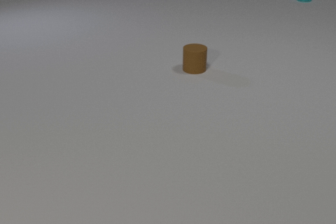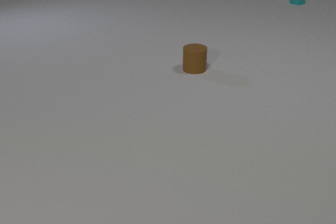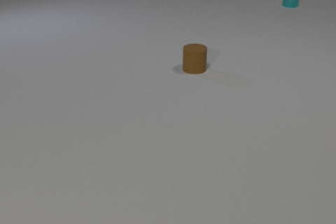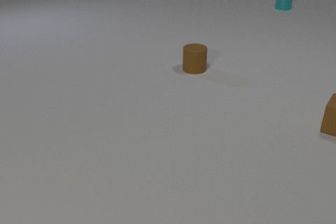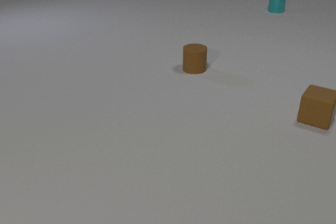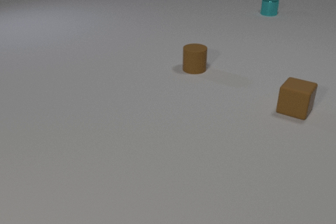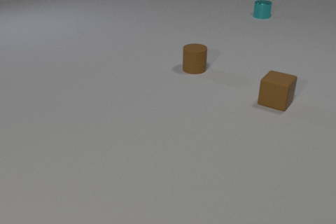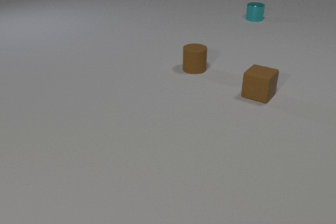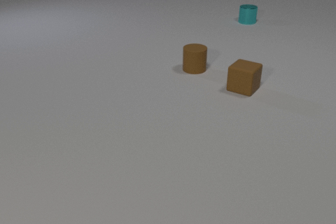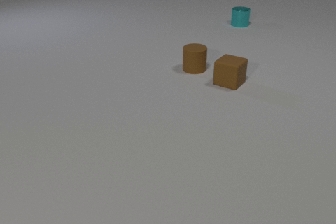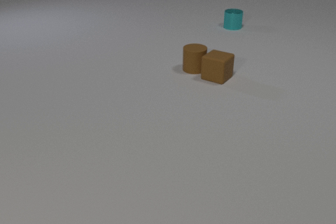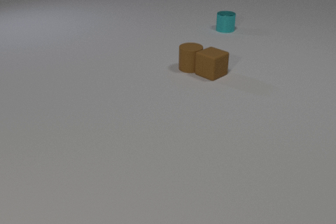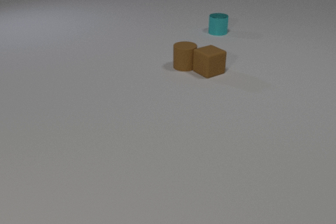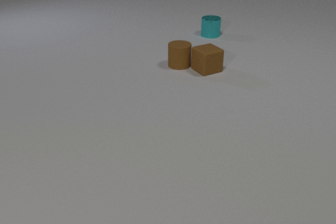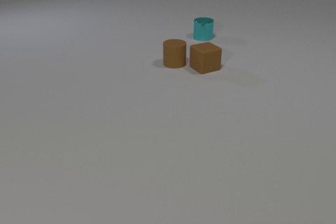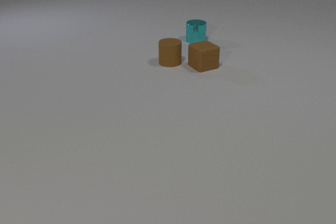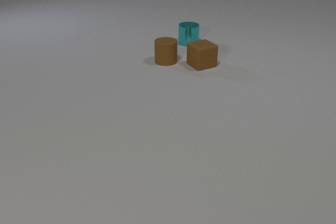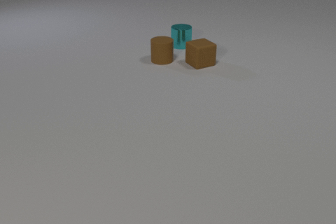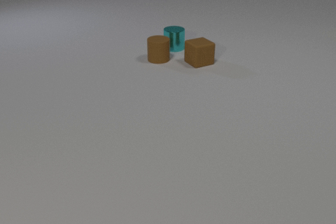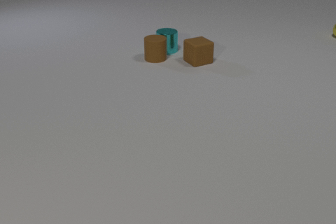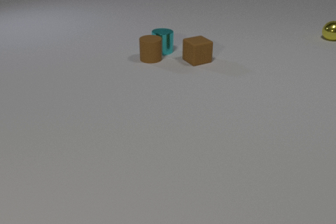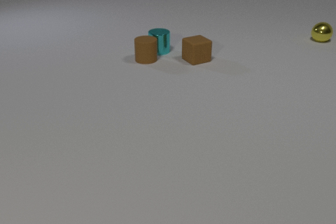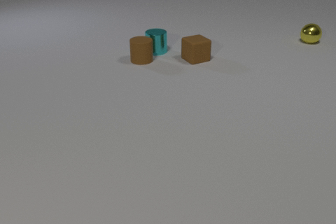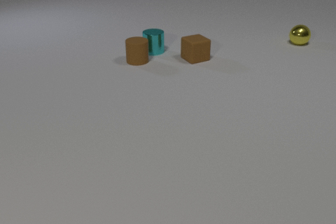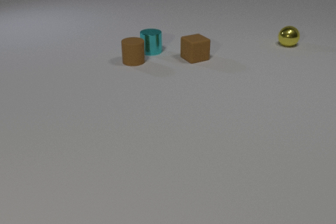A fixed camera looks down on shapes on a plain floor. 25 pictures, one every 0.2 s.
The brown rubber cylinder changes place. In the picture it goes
to the left.
0.0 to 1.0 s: The brown rubber cube comes in at the right edge, slides to the left and away from the camera. The cyan metal cylinder slides toward the camera and to the left.
1.0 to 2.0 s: The brown rubber cube slides to the left and away from the camera. The cyan metal cylinder slides toward the camera and to the left.
2.0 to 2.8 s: The brown rubber cube slides away from the camera and to the left, spins so that its near face slides to the left, clockwise seen from above. The brown rubber cylinder slides to the left and away from the camera. The cyan metal cylinder slides toward the camera and to the left. The brown rubber cube and the brown rubber cylinder collide.
2.8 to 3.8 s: The brown rubber cube slides away from the camera and to the left. The brown rubber cylinder slides to the left and away from the camera. The cyan metal cylinder slides toward the camera and to the left. The yellow metal sphere comes in at the right edge.
3.8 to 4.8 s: The brown rubber cube slides away from the camera. The brown rubber cylinder slides to the left. The cyan metal cylinder slides to the left. The yellow metal sphere rolls to the left and toward the camera. The brown rubber cylinder and the cyan metal cylinder collide.
What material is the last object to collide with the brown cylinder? metal.
What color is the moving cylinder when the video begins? cyan.
How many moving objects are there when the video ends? 4.
